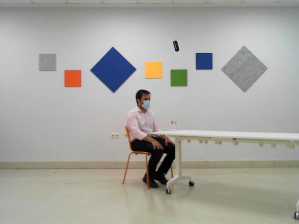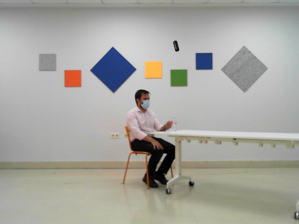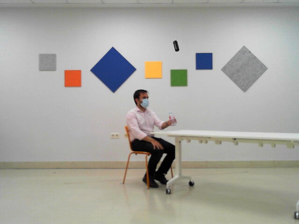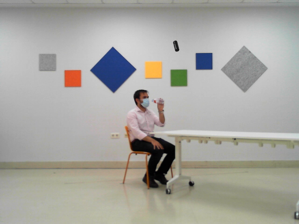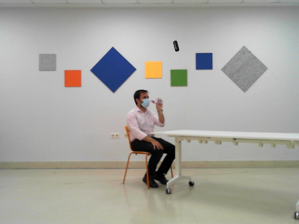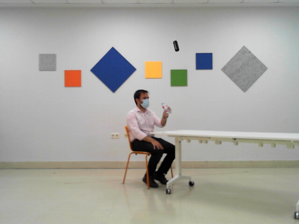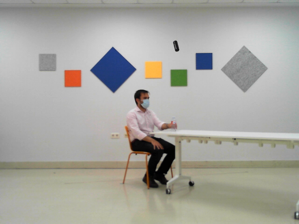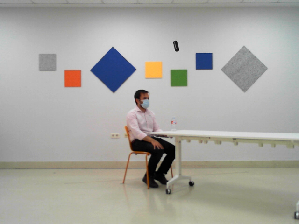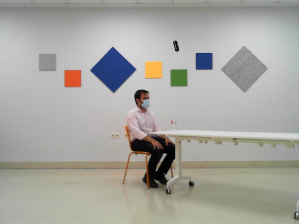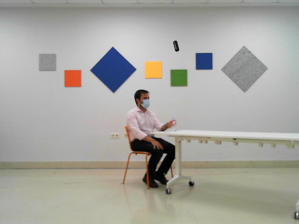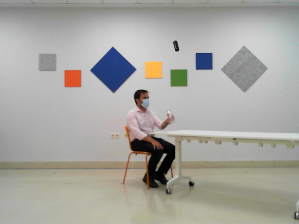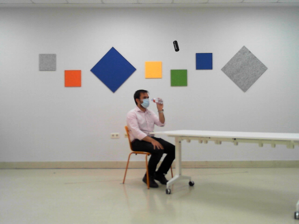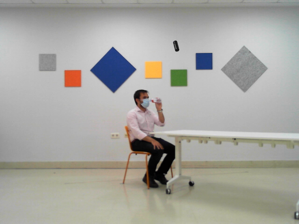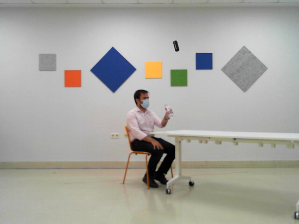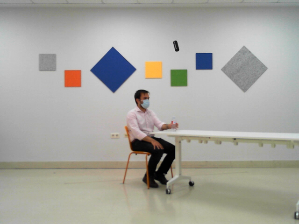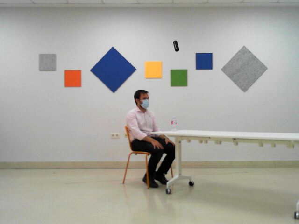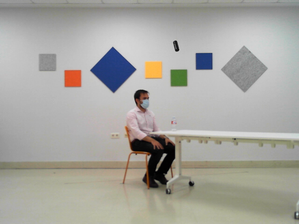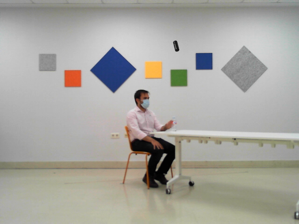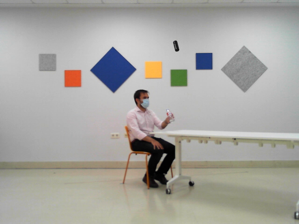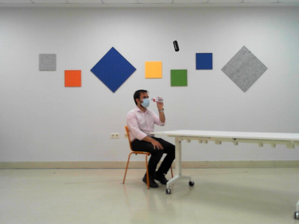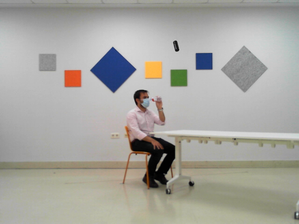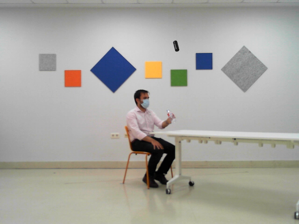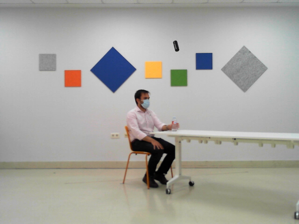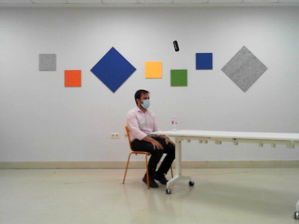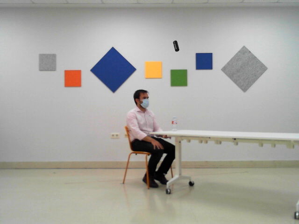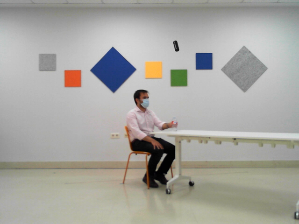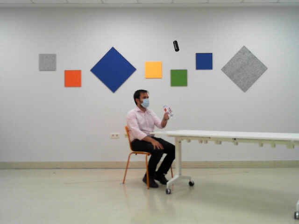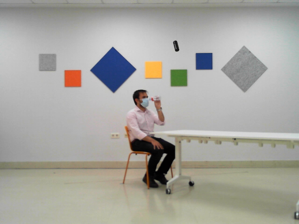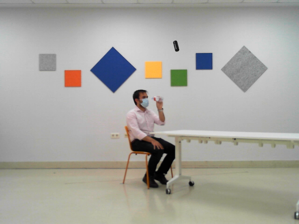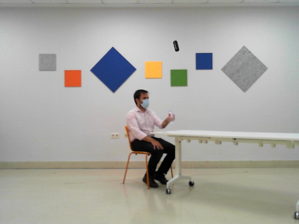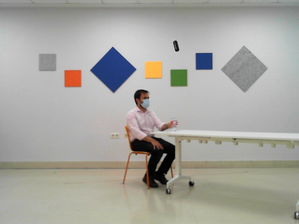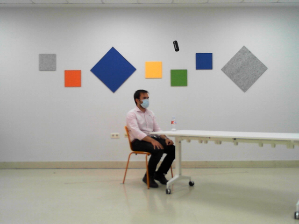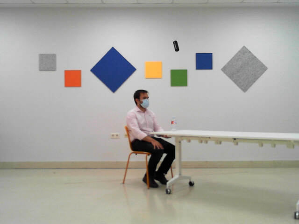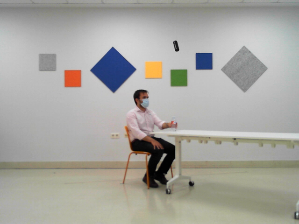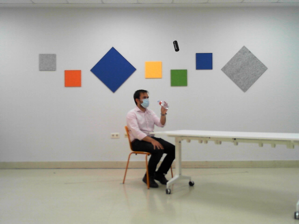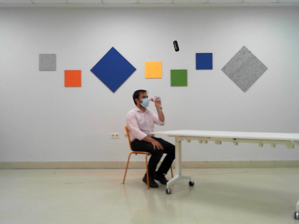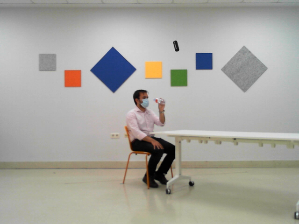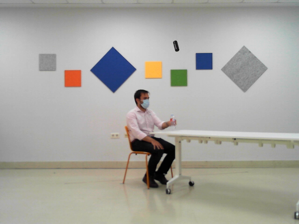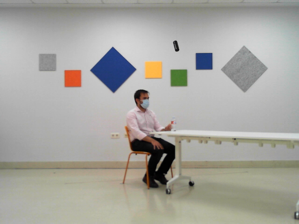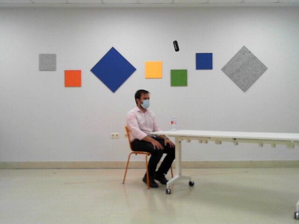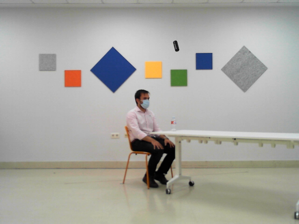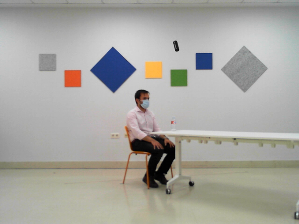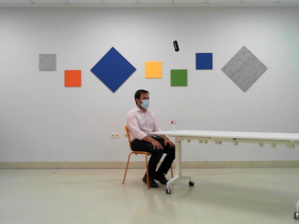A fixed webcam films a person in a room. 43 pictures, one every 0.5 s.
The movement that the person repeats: Drink from a bottle, left hand.
